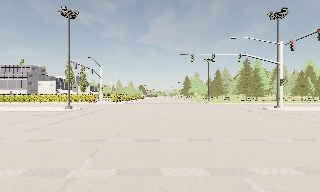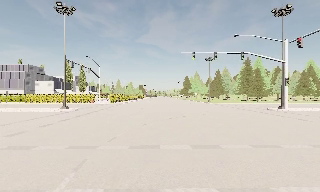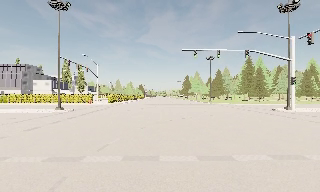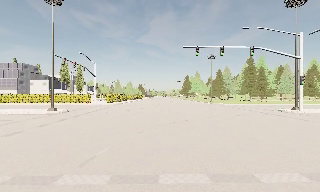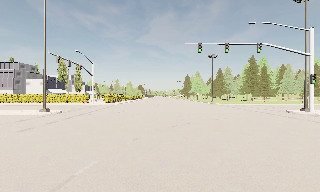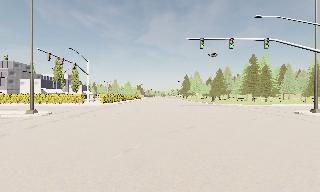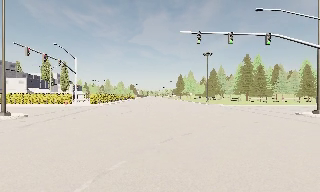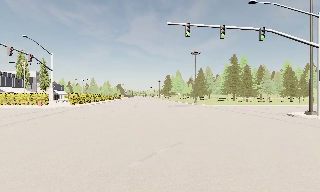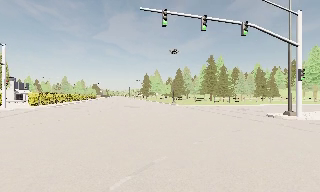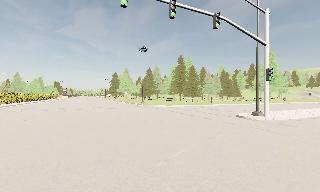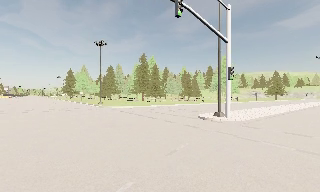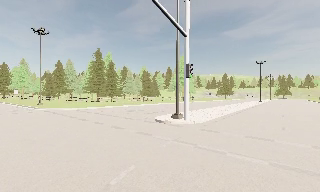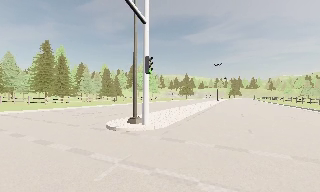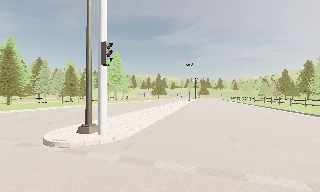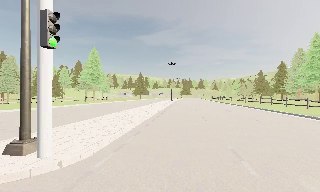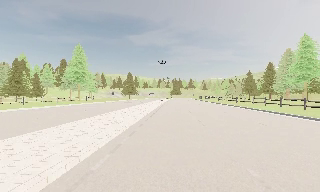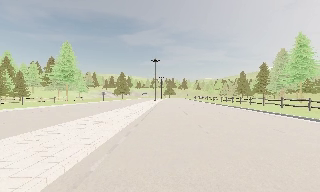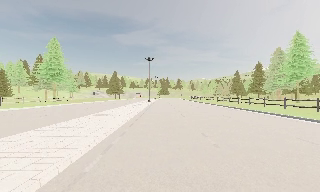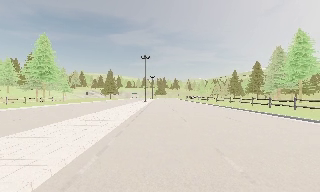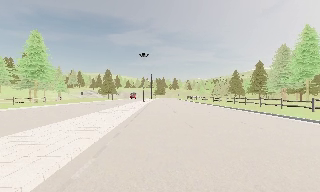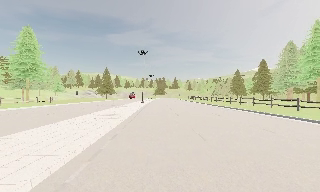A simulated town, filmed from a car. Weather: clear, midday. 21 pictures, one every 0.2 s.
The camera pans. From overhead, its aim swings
clockwise.
The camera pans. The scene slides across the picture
to the left.
0.0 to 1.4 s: The camera travels forward, about 8 m, so what stands in front looms larger. It gains speed.
1.4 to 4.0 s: The camera swings to its right by about 85 degrees, and the scene slides to the left. It travels forward, about 25 m.
The film runs forward here.
